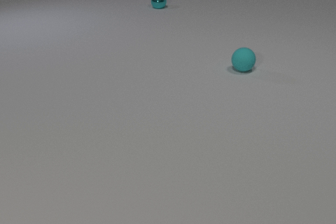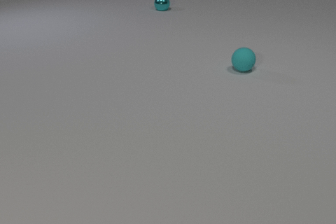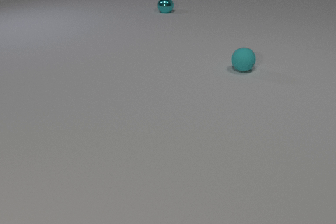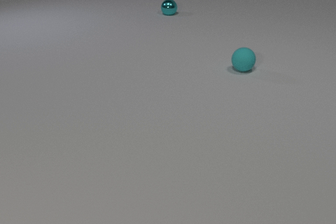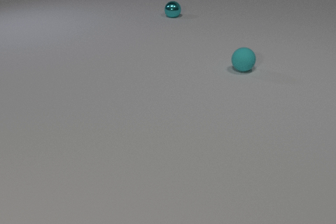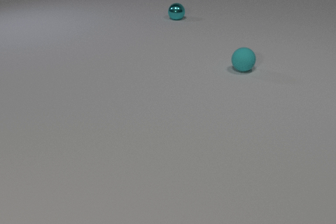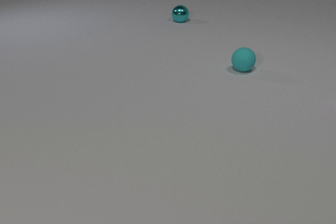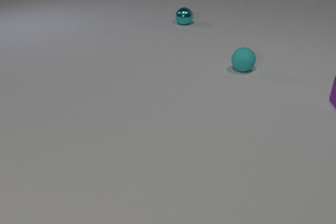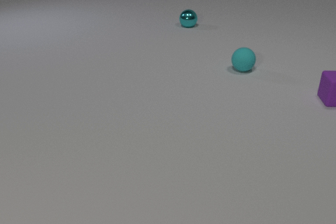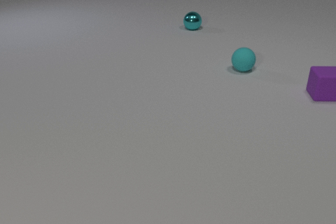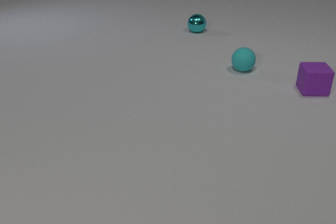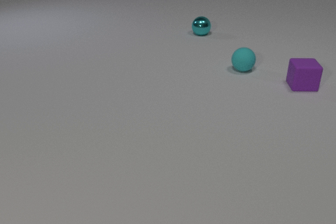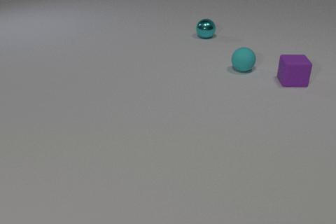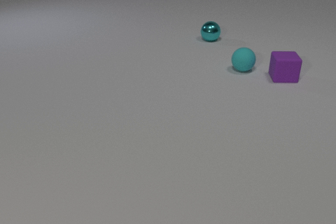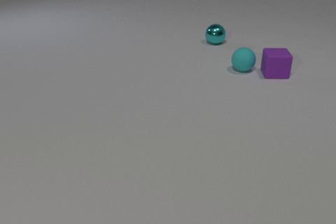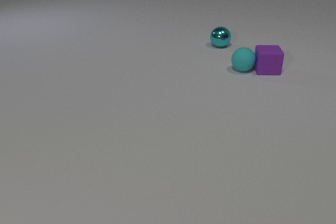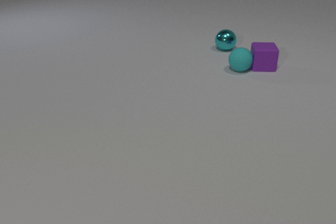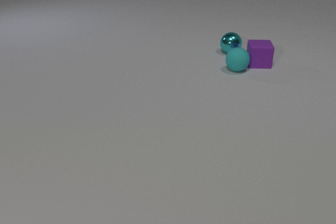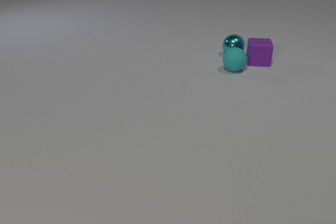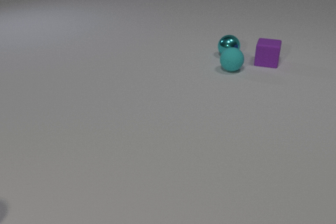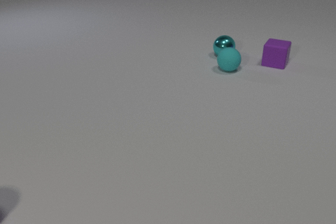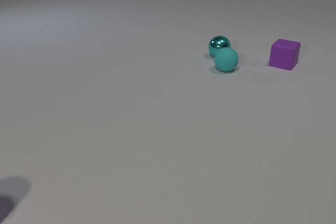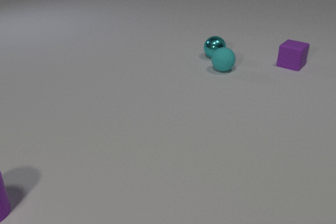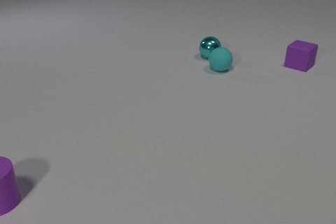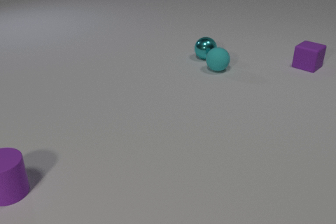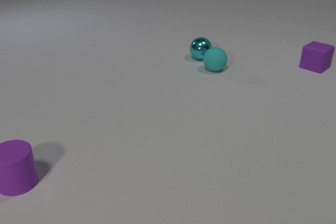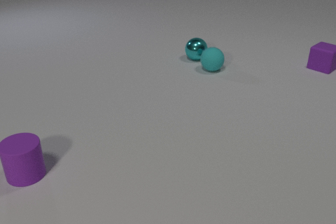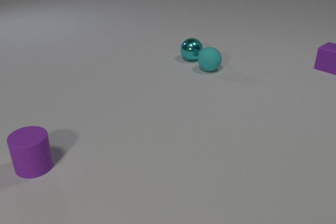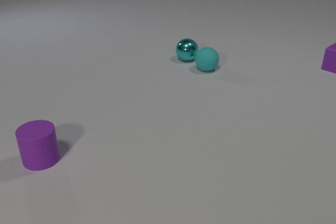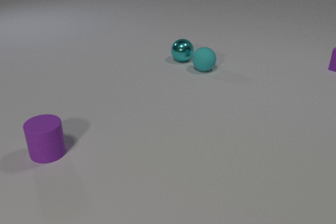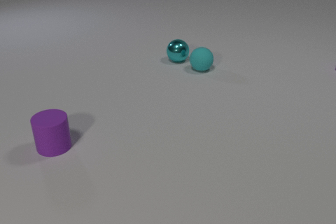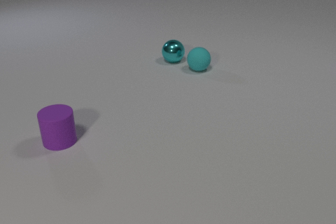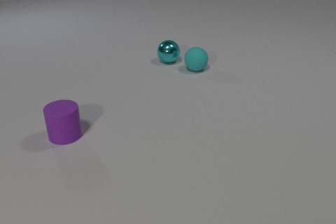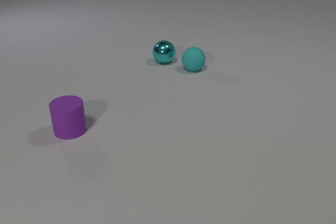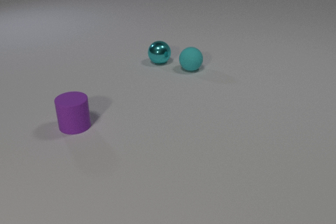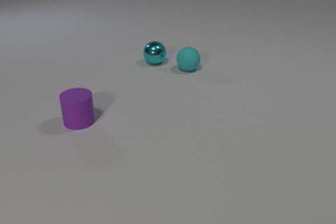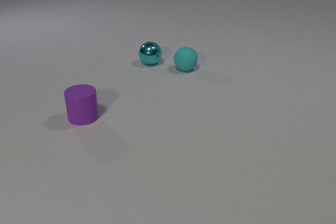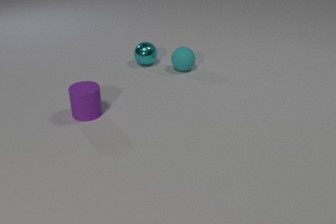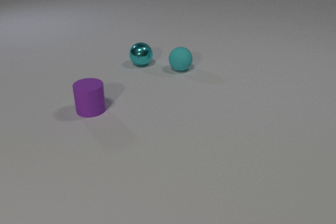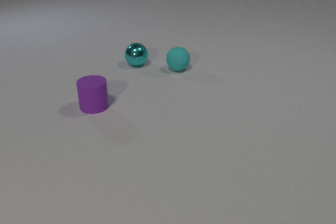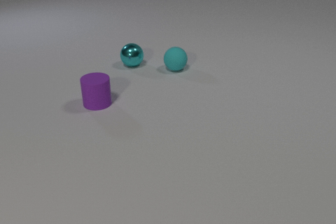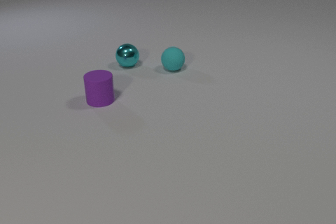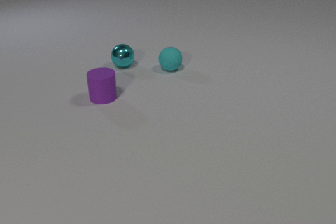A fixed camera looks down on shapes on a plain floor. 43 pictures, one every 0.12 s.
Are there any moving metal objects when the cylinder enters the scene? yes.
Are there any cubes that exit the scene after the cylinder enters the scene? yes.
What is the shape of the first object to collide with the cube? sphere.
0.00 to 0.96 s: The purple rubber cube comes in at the right edge, slides to the left and away from the camera. The cyan metal sphere rolls toward the camera and to the right.
0.96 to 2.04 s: The purple rubber cube slides to the left and away from the camera. The cyan metal sphere rolls toward the camera and to the right. The cyan rubber sphere rolls to the left. The purple rubber cube and the cyan rubber sphere collide.
2.04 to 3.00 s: The purple rubber cube slides to the right, spins so that its near face slides to the left, clockwise seen from above. The cyan metal sphere rolls to the left and toward the camera. The cyan rubber sphere rolls to the left. The purple rubber cylinder comes in at the left edge, slides away from the camera and to the right. The purple rubber cube and the cyan metal sphere collide.
3.00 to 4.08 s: The purple rubber cube slides to the right, leaves at the right edge. The cyan metal sphere rolls to the left. The cyan rubber sphere rolls to the left. The purple rubber cylinder slides away from the camera and to the right.
4.08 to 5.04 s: The cyan metal sphere rolls to the left. The cyan rubber sphere rolls to the left. The purple rubber cylinder slides away from the camera and to the right.
